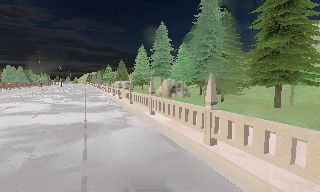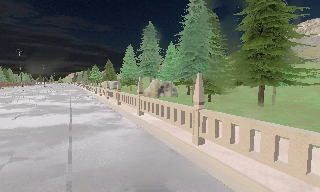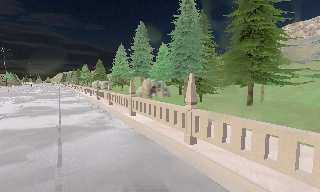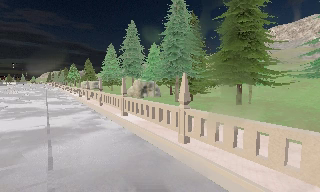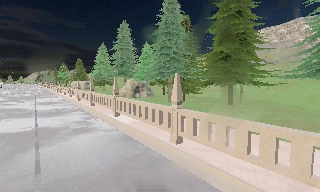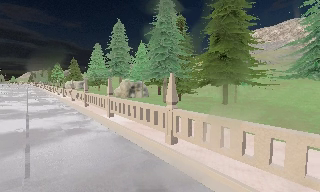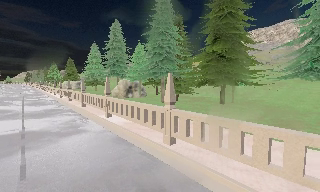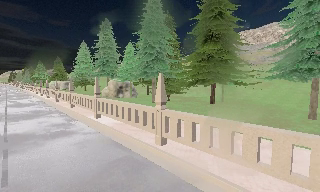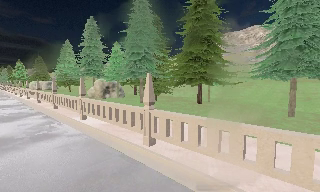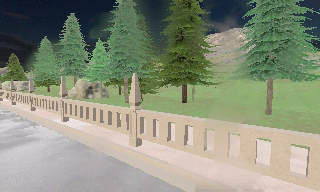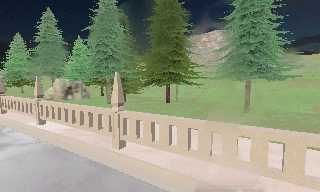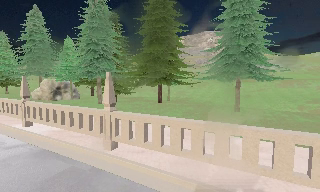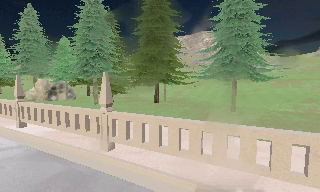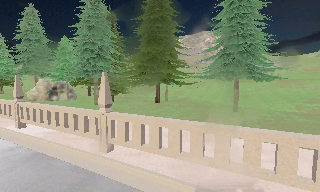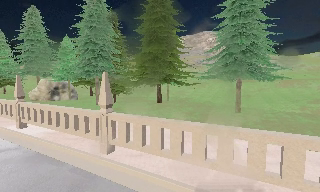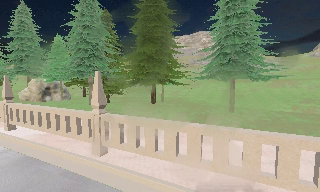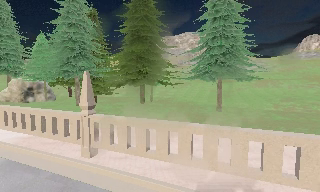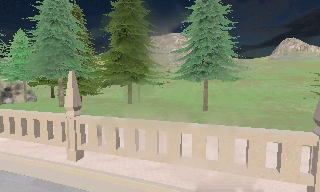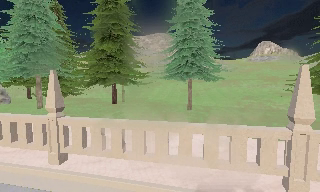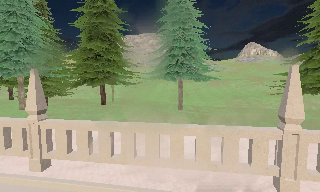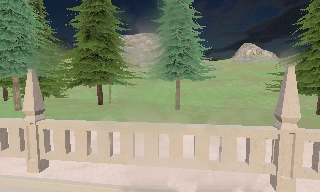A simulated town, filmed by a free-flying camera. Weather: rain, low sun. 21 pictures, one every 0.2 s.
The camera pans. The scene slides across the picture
to the left.
The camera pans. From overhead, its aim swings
clockwise.
0.0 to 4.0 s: The camera swings to its right by about 60 degrees, and the scene slides to the left. It travels forward, about 1 m.
The film runs forward here.
